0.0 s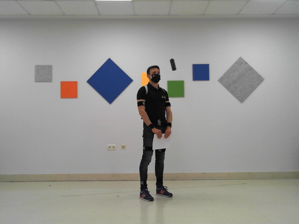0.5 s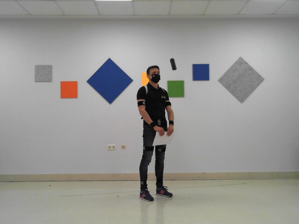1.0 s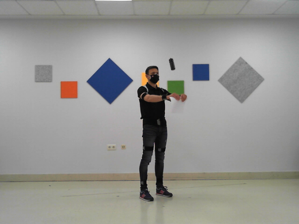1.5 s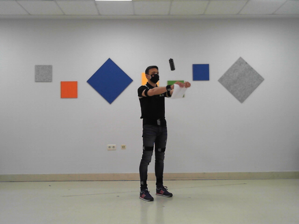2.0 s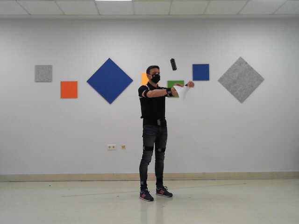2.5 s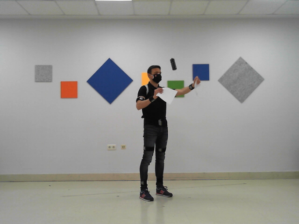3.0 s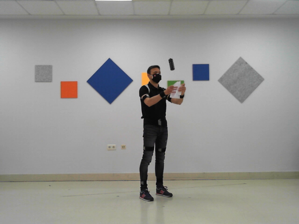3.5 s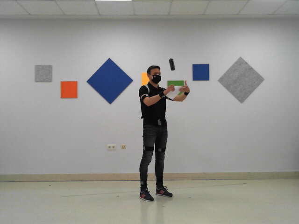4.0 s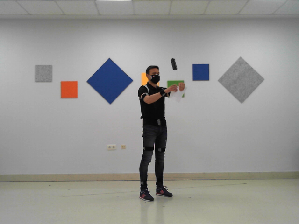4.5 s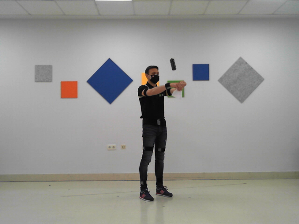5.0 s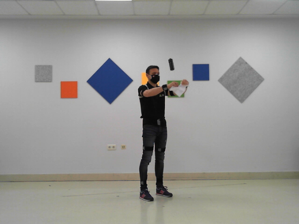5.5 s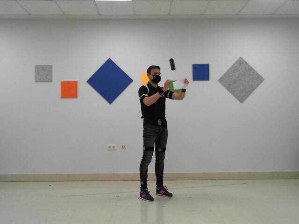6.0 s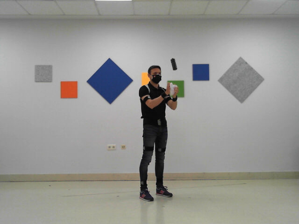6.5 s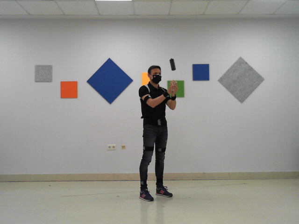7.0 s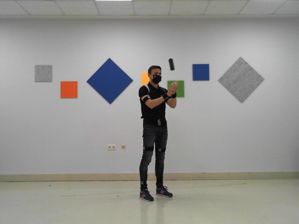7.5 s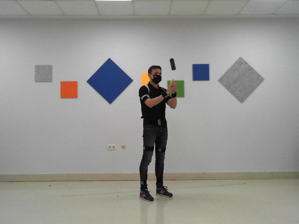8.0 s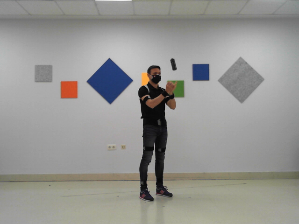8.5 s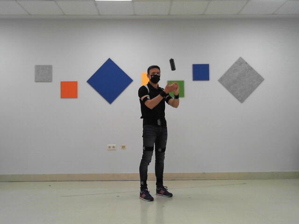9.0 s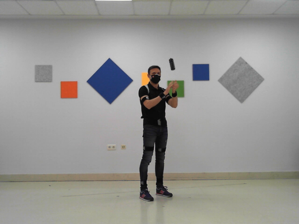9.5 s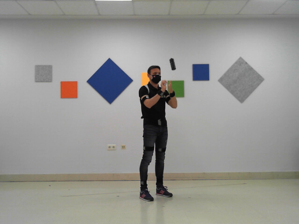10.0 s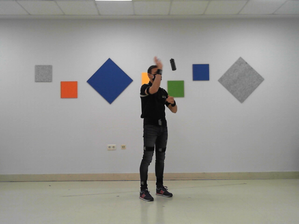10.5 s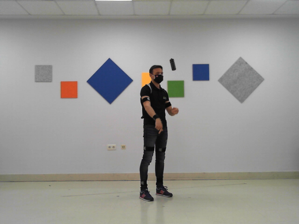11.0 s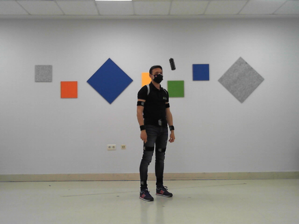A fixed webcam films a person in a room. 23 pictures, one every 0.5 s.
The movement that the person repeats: Tear a paper in 4 pieces, make a ball and throw it.
